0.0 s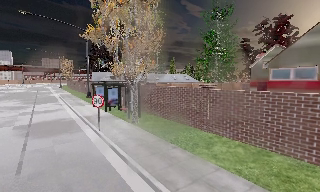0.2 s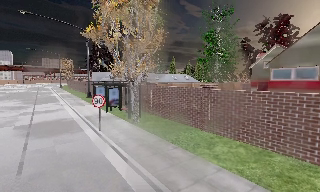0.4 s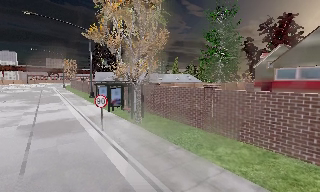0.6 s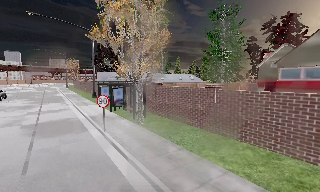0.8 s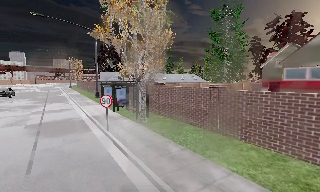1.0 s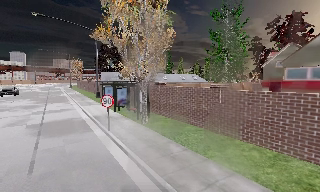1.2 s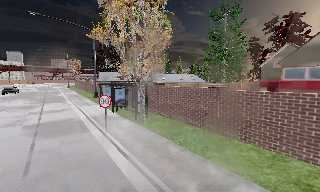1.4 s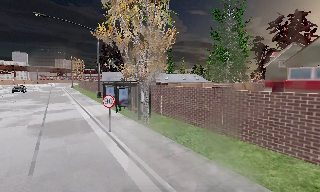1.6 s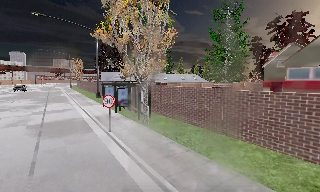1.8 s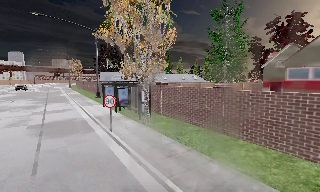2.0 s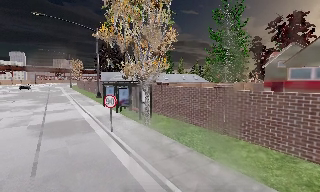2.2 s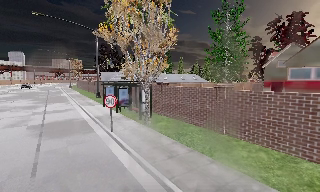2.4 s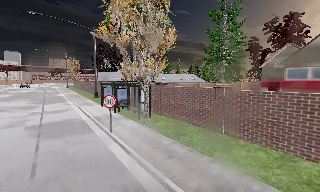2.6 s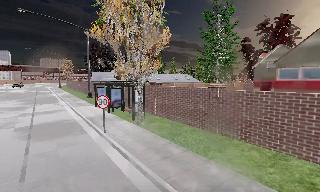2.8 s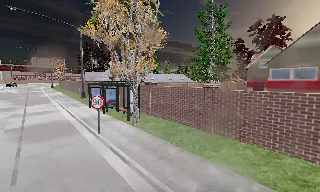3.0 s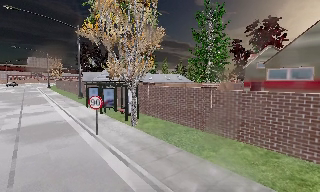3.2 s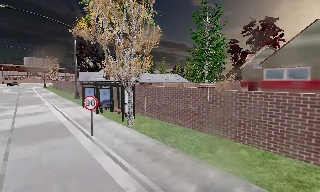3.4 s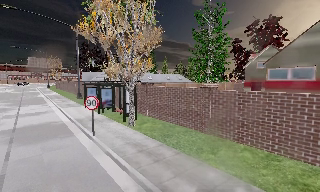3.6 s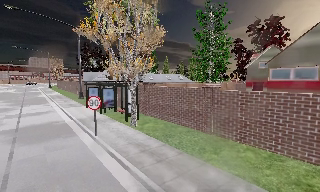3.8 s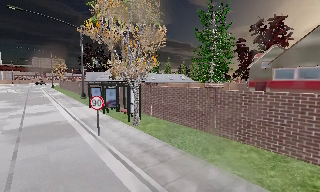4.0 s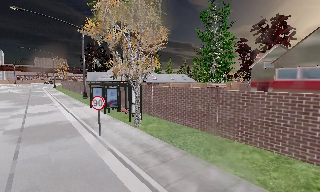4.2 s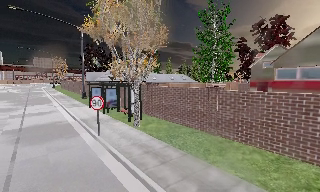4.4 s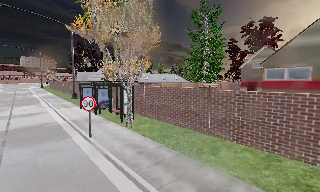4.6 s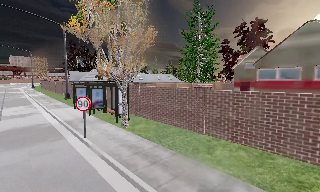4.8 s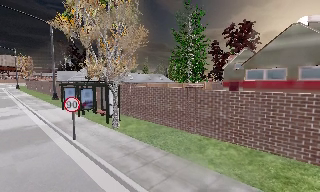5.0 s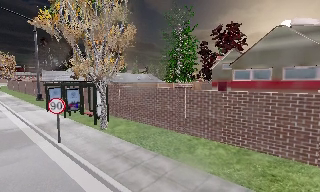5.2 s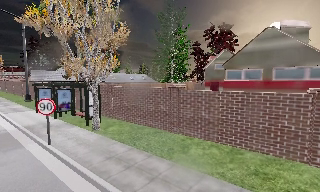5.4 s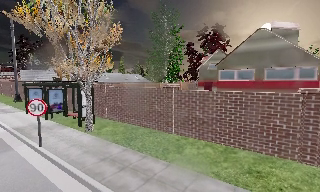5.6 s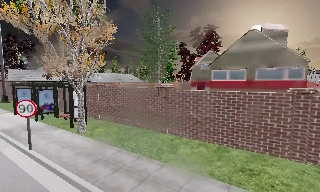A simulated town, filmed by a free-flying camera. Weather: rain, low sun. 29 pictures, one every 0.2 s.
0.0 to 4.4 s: The camera travels forward and to its left, about 1 m, so what stands in front looms larger.
4.4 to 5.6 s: The camera pans to its right, which is clockwise from overhead, by about 15 degrees.
The film runs forward here.
